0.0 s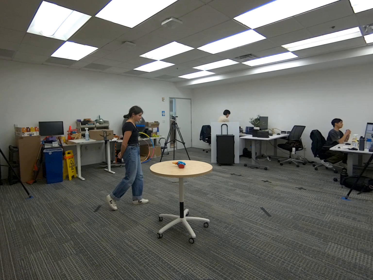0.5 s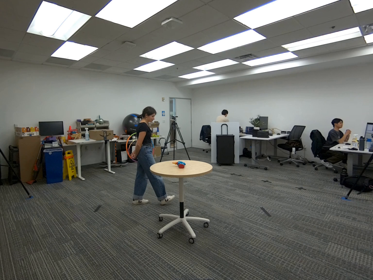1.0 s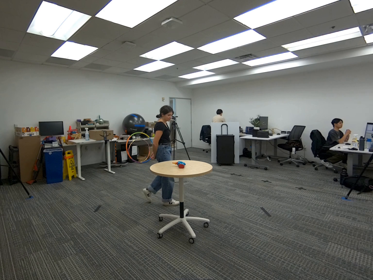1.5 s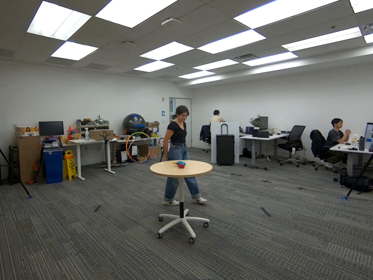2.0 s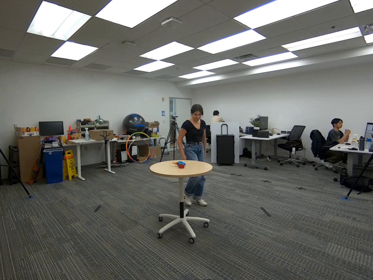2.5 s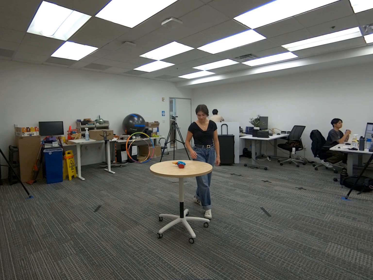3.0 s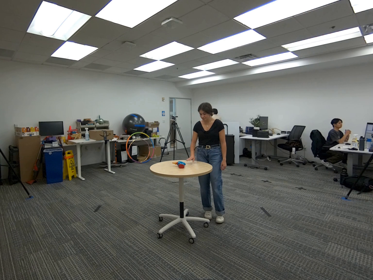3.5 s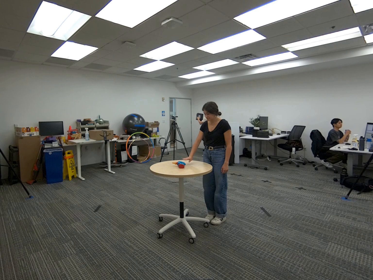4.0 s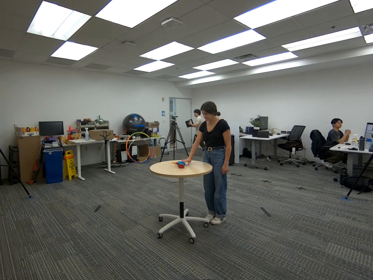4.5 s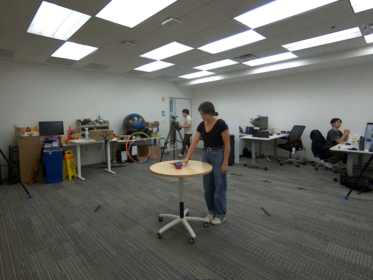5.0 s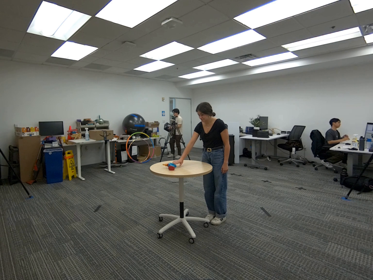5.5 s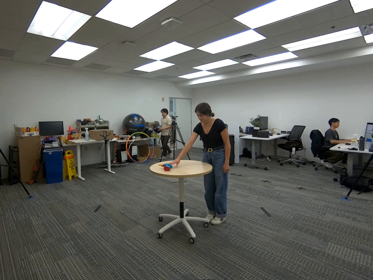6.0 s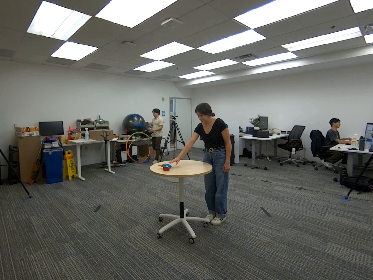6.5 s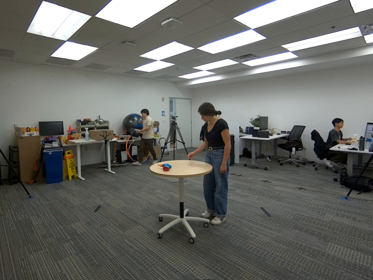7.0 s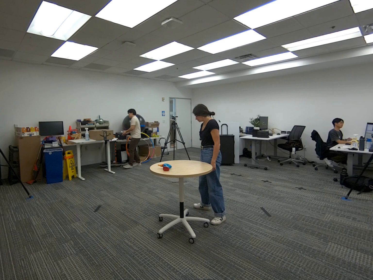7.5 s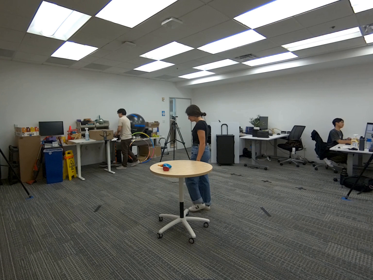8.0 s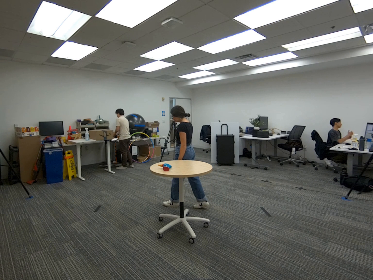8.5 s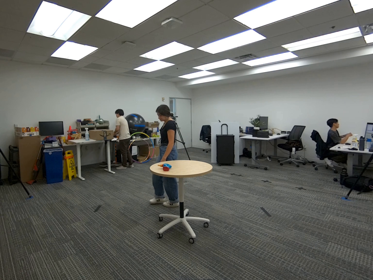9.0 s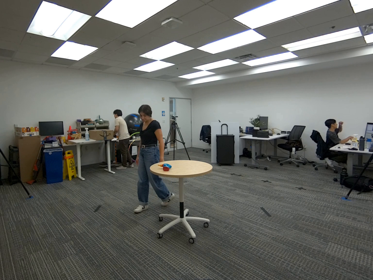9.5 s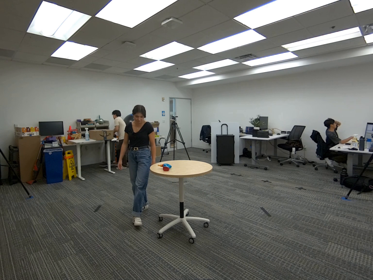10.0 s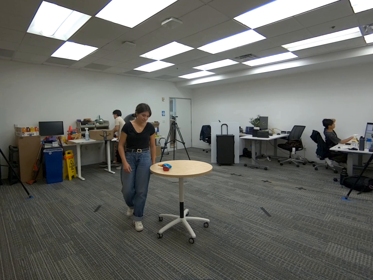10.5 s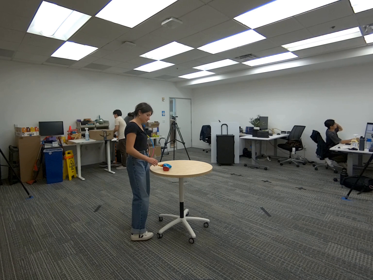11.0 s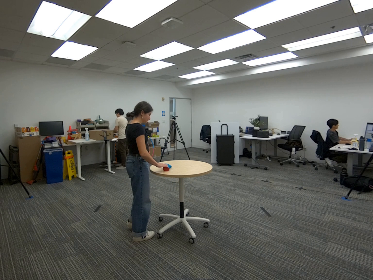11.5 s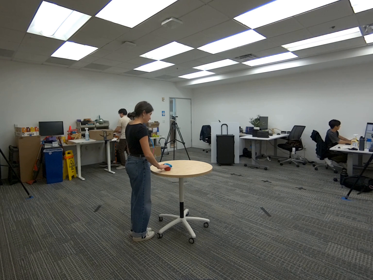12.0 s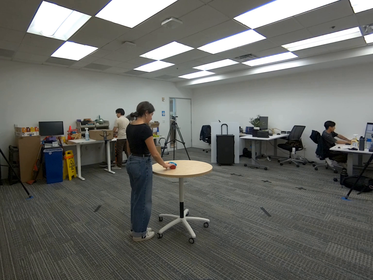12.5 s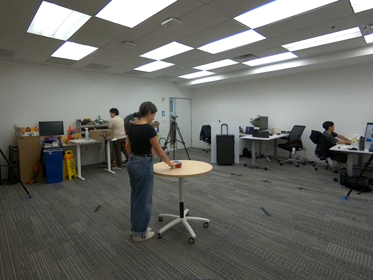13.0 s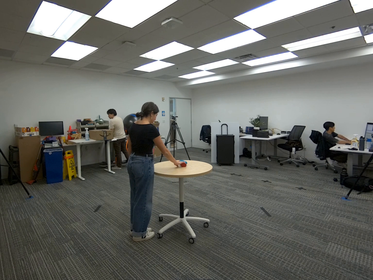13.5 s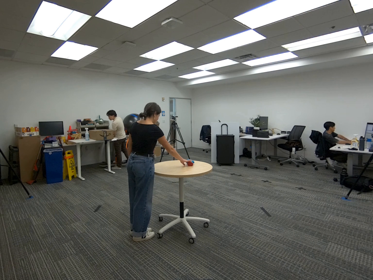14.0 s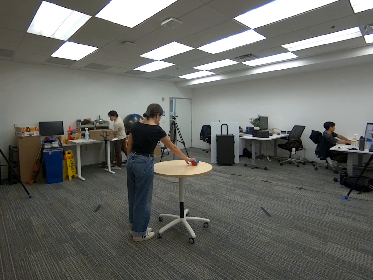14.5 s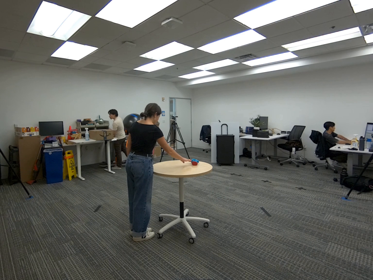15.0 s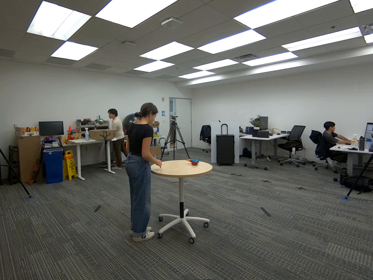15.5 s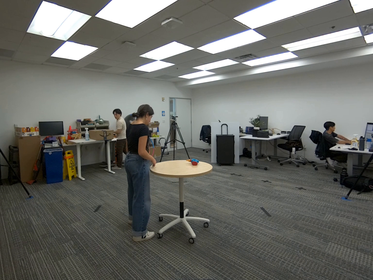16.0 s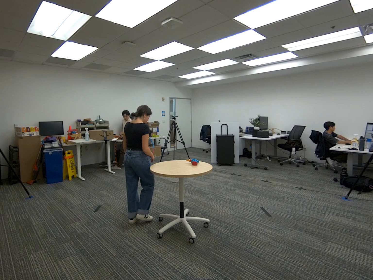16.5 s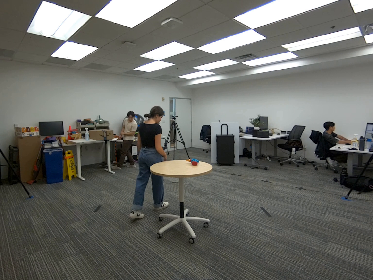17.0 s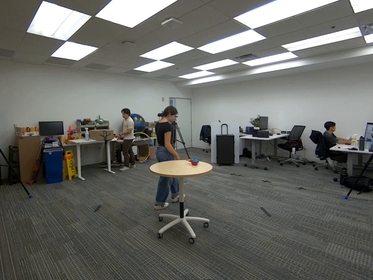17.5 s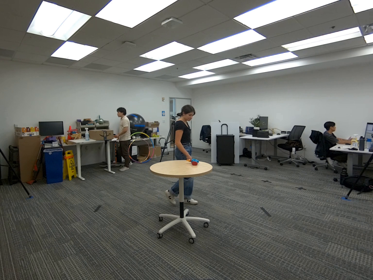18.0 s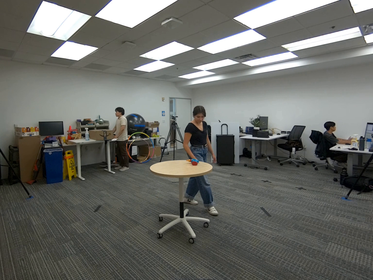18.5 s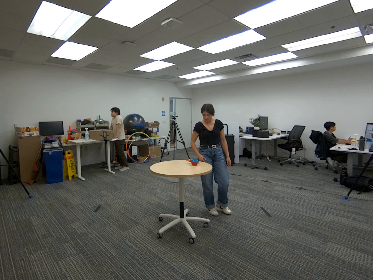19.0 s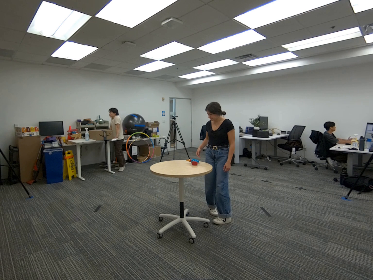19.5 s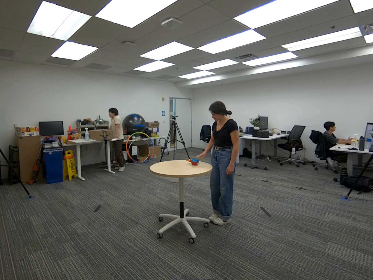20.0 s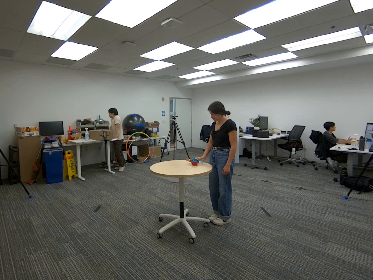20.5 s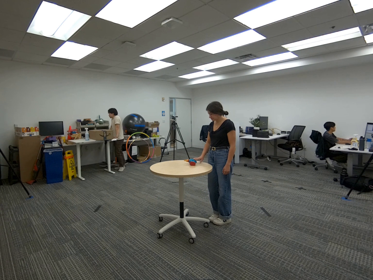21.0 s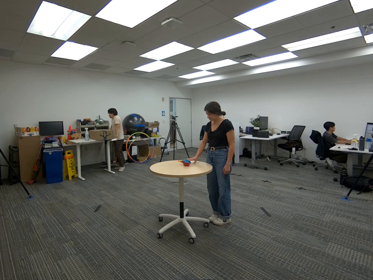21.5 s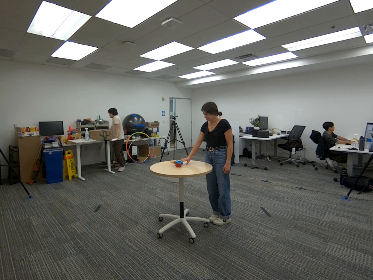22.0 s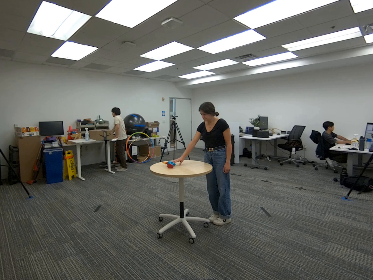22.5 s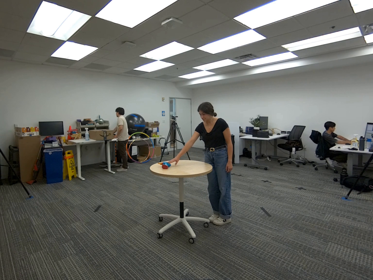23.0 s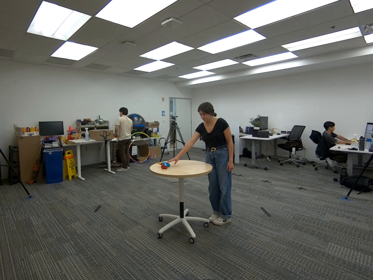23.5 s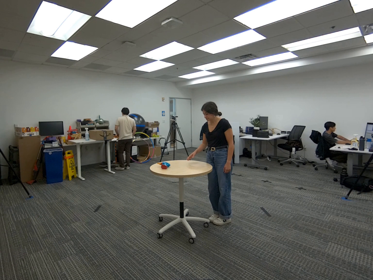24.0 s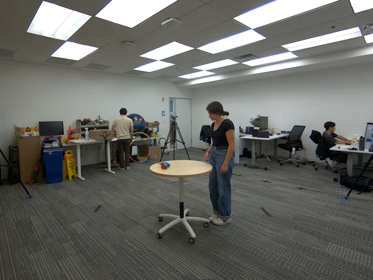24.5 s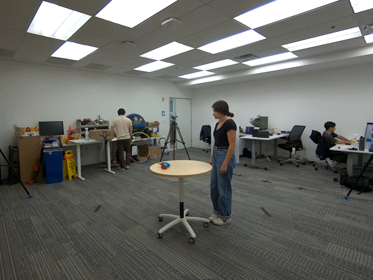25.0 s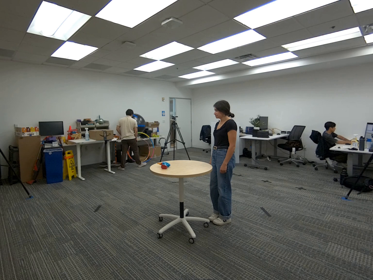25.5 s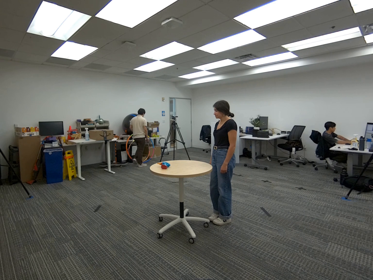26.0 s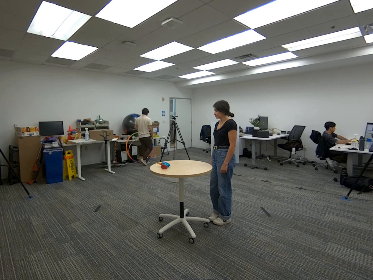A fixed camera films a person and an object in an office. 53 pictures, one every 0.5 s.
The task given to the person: Walk over to the toy drill on the round table and push the toy drill away from you.
